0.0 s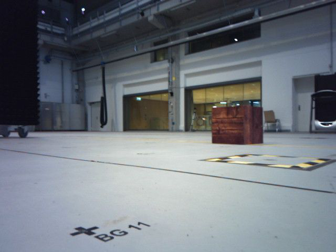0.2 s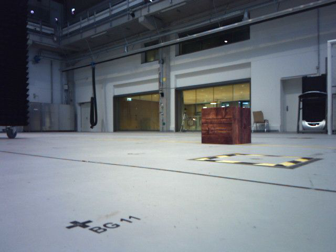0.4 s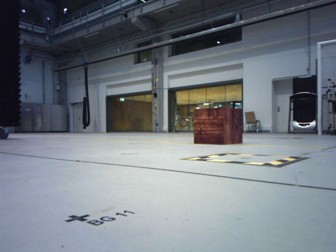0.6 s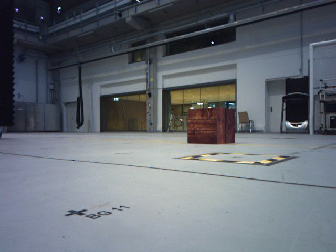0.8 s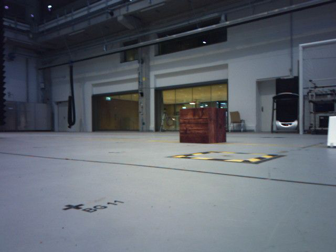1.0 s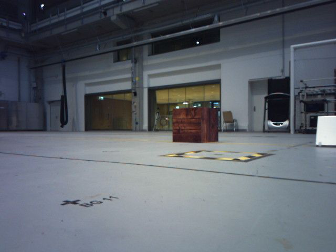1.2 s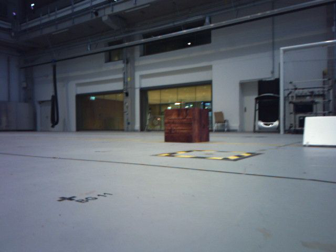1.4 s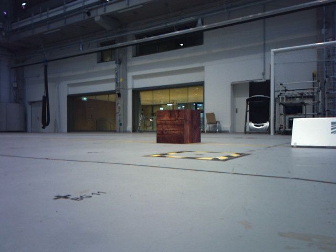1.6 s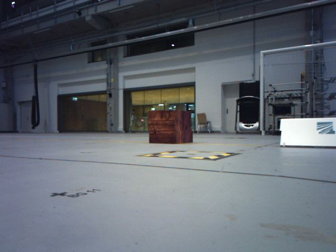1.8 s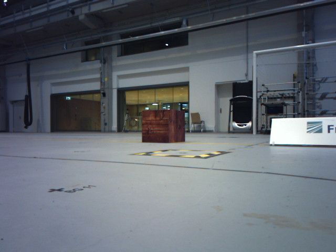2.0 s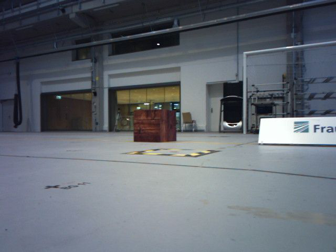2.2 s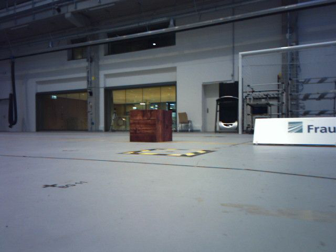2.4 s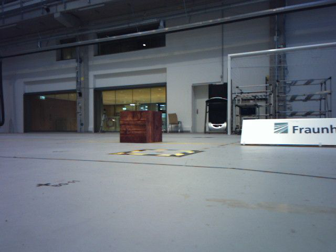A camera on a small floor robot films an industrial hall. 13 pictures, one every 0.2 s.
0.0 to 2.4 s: The scene slides to the left, as the camera pans about 20 degrees to its right. It travels backward, about 0.5 m, so what stands in front gets smaller.
The film runs backward here.
